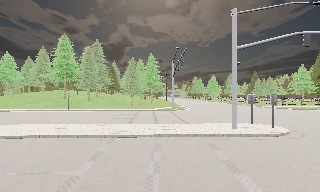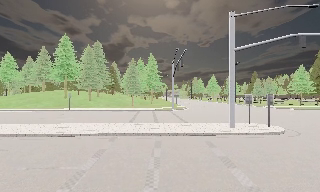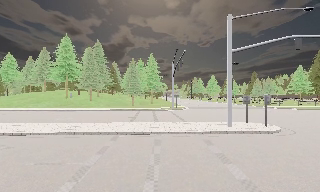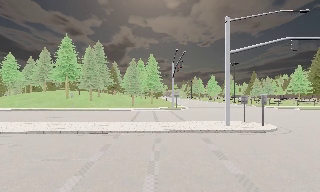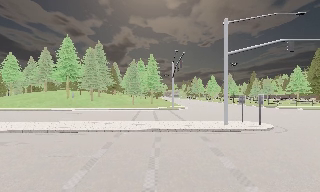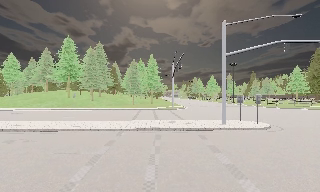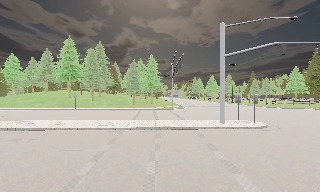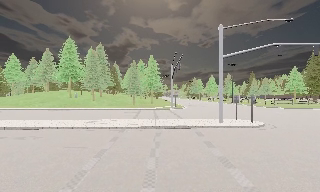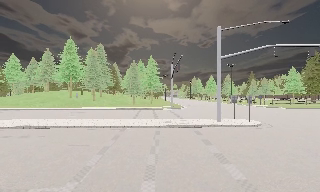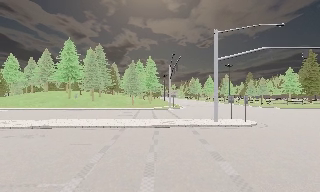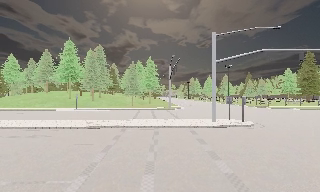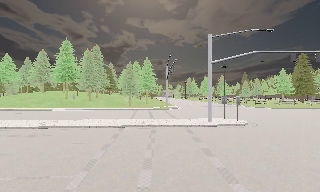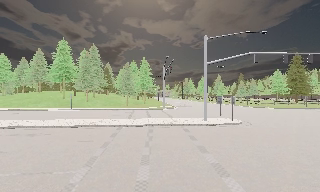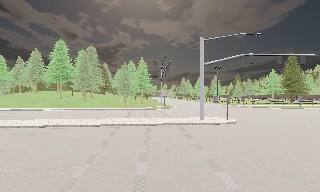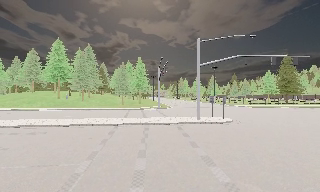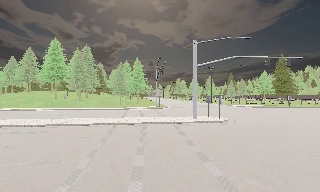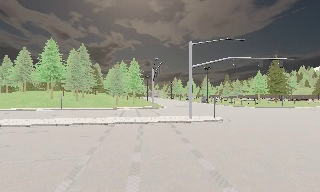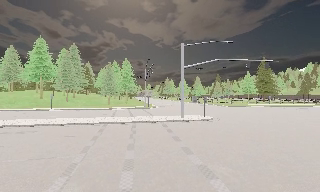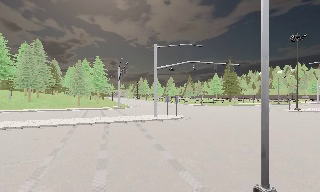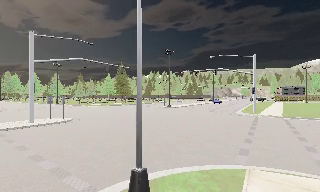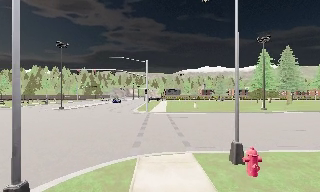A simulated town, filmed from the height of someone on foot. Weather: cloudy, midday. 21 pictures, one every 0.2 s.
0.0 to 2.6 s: The camera travels backward, about 4.5 m, so what stands in front gets smaller.
2.6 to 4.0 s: The camera pans to its right, which is clockwise from overhead, by about 85 degrees. It travels backward, about 2.5 m.
The film runs backward here.
